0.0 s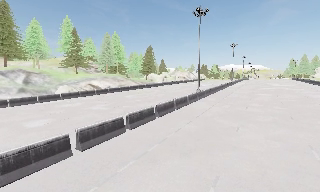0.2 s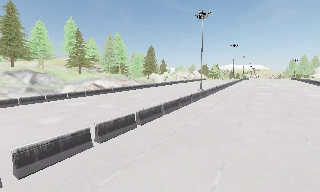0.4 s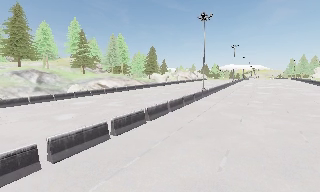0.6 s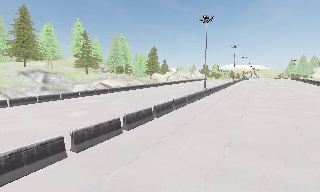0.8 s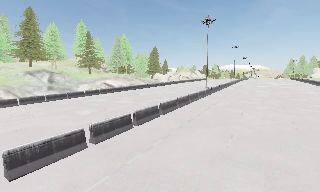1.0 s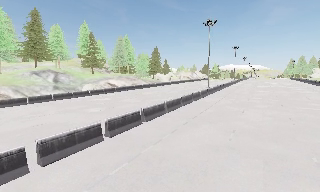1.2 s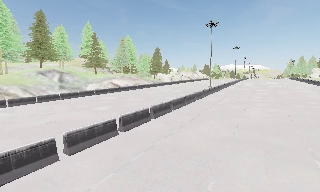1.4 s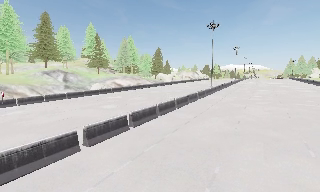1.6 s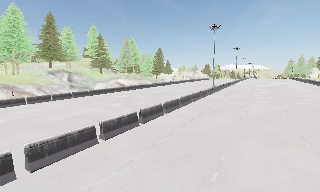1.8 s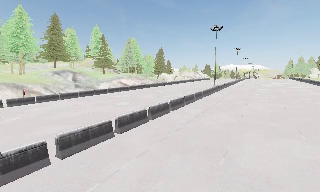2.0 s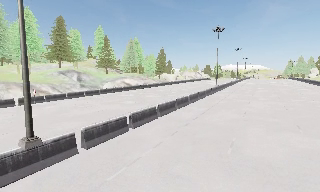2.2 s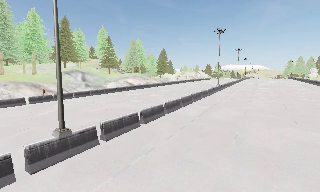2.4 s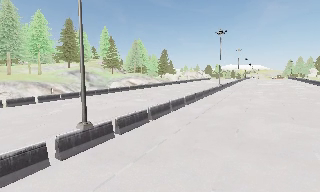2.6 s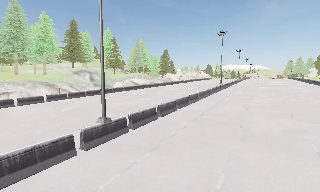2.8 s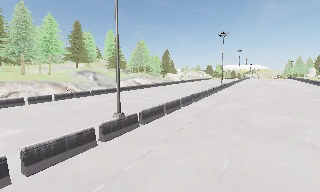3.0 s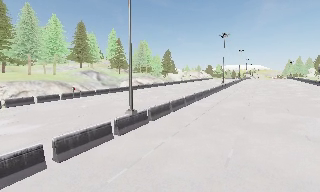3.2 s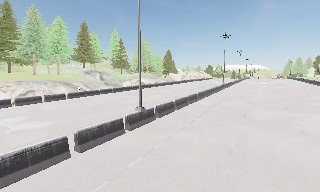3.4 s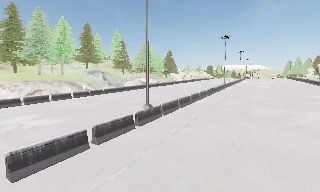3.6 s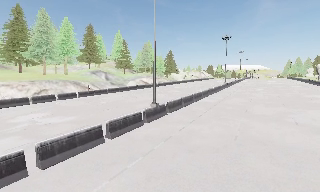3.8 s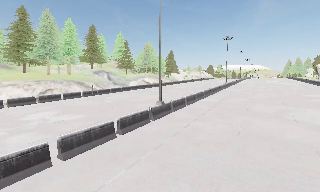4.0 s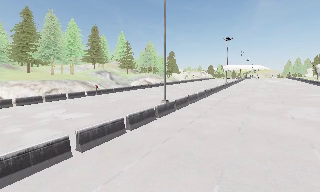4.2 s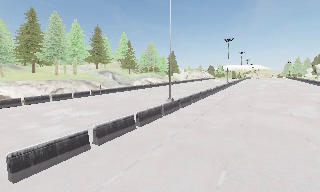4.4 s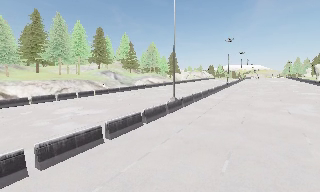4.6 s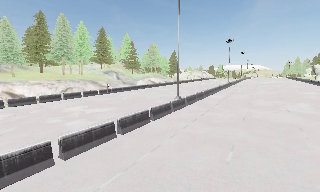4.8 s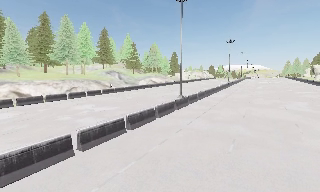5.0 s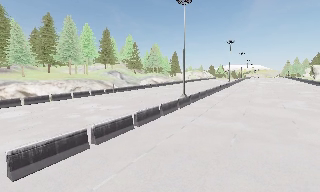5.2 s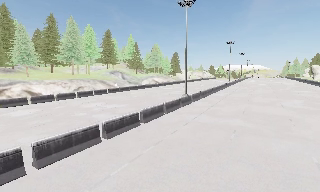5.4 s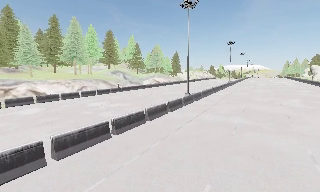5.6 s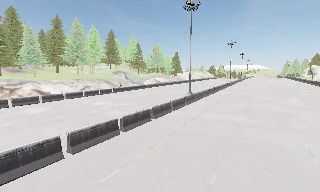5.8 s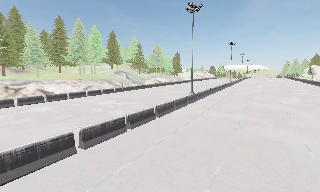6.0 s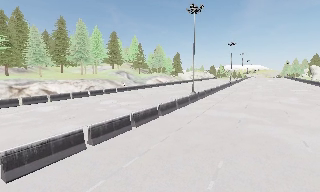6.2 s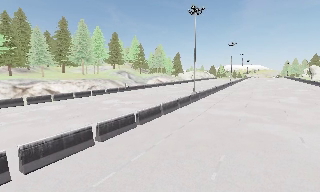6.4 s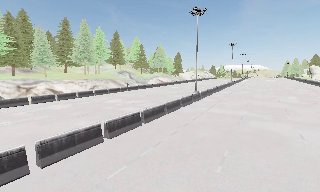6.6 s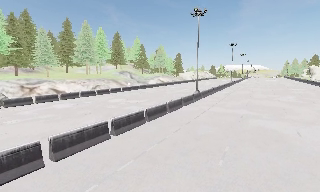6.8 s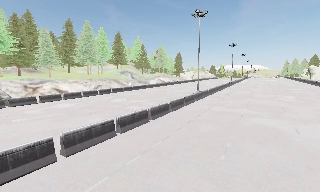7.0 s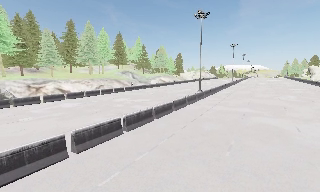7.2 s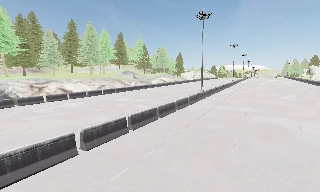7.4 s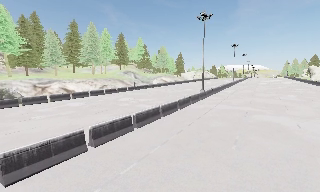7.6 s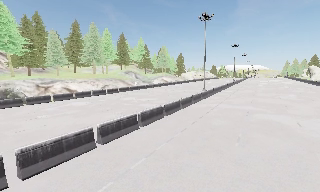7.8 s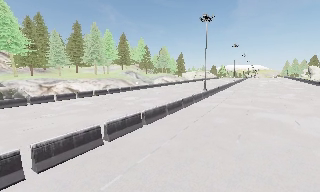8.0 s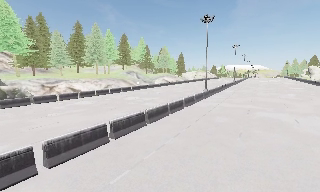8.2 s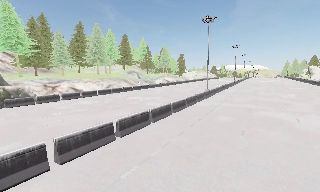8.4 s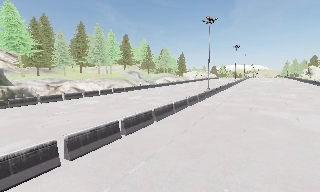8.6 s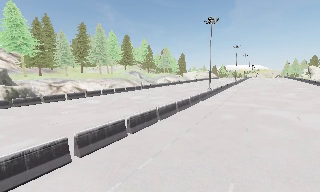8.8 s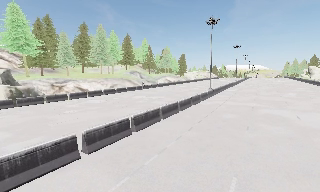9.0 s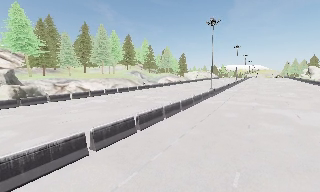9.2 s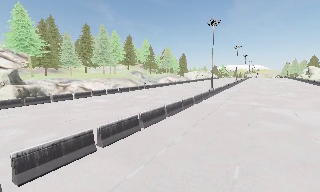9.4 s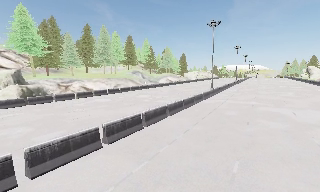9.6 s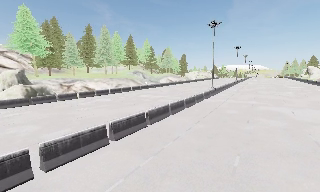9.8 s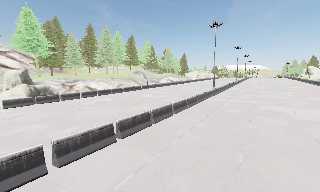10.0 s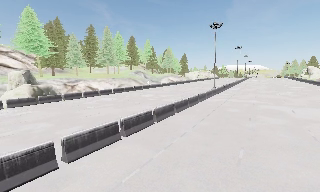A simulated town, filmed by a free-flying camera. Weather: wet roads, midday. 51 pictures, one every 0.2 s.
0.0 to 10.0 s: The camera travels backward and to its left, about 40 m, so what stands in front gets smaller. It loses speed.
The film runs backward here.
